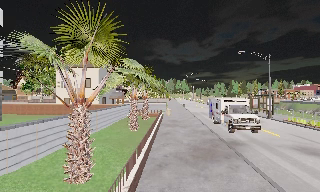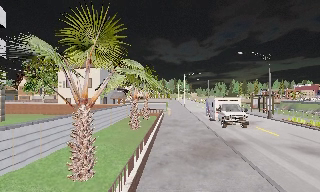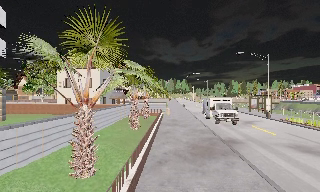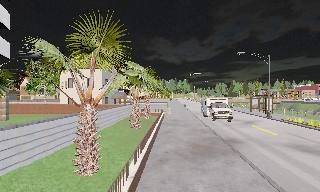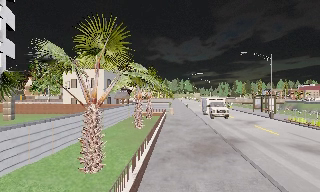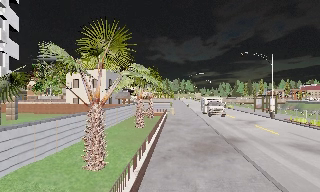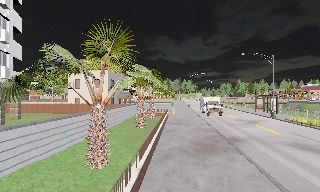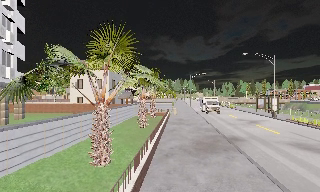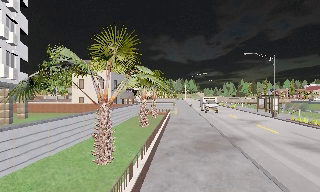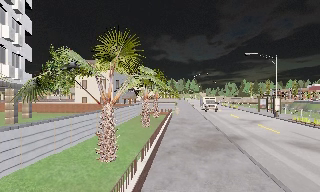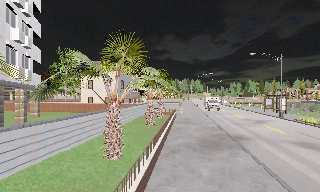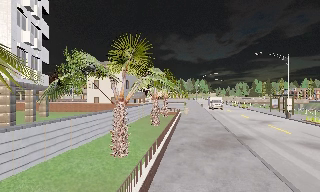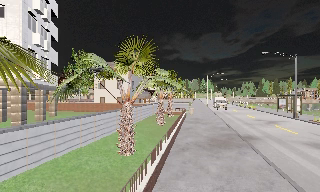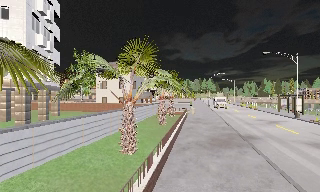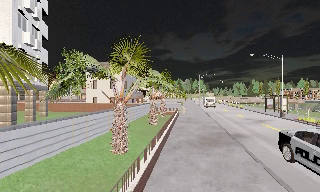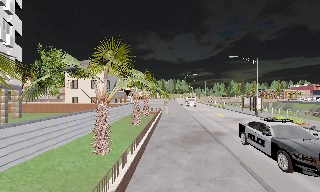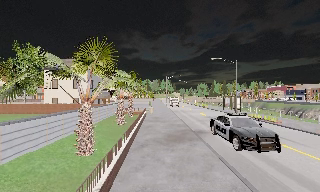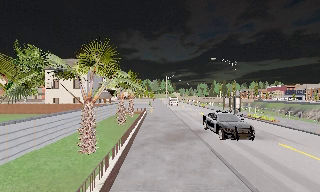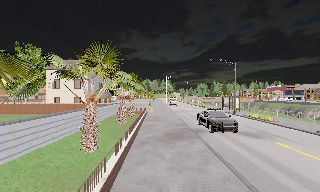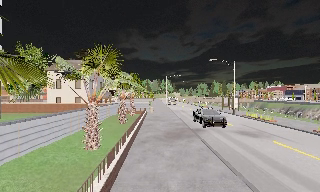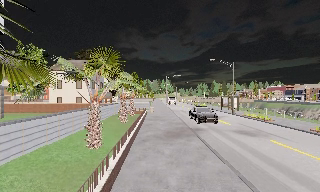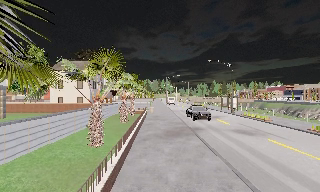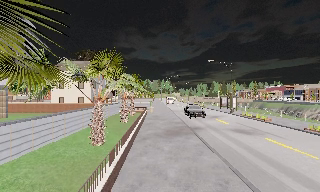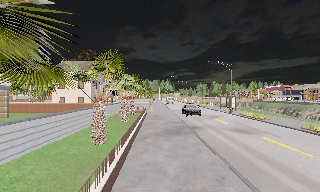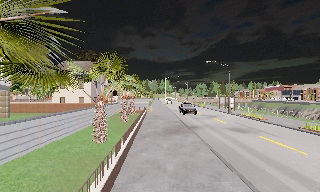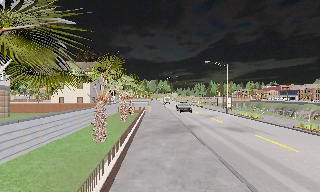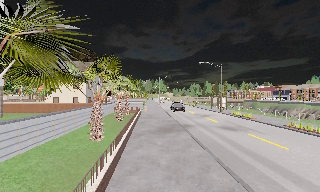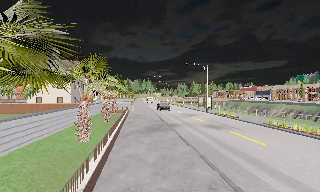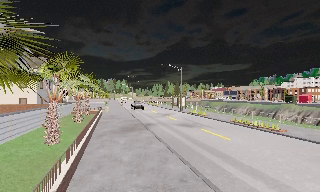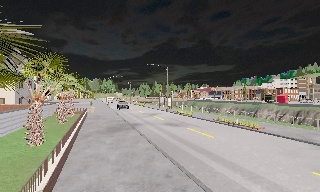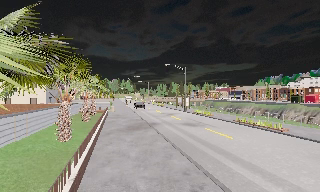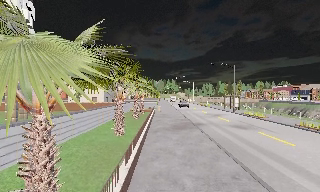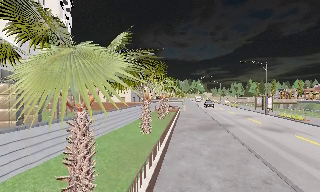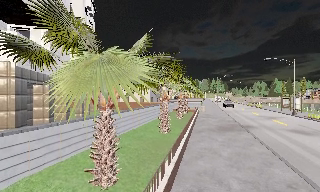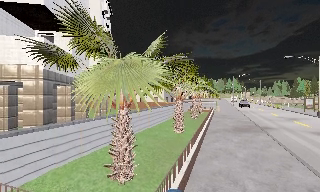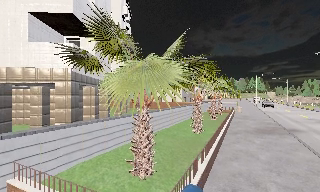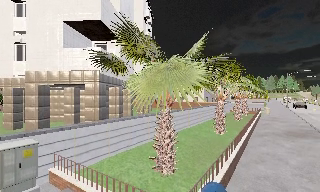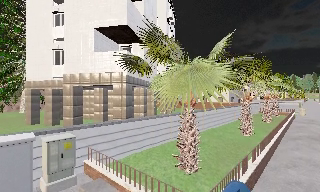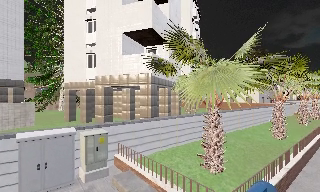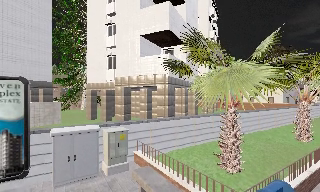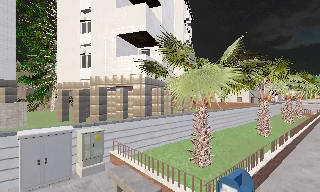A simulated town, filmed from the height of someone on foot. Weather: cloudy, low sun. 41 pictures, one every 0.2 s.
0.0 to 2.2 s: The camera travels backward, about 1.5 m, so what stands in front gets smaller.
2.2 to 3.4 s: The scene slides to the left, as the camera pans about 10 degrees to its right. It travels backward, about 1 m, so what stands in front gets smaller.
3.4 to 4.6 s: The camera travels backward, about 1.5 m, so what stands in front gets smaller.
4.6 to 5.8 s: The camera pans to its right, which is clockwise from overhead, by about 20 degrees. It travels backward, about 1.5 m, so what stands in front gets smaller.
5.8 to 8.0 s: The scene slides to the right, as the camera pans about 70 degrees to its left. It travels backward, about 2 m.
The film runs backward here.
